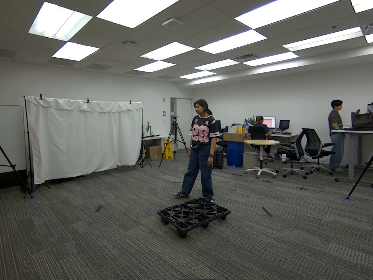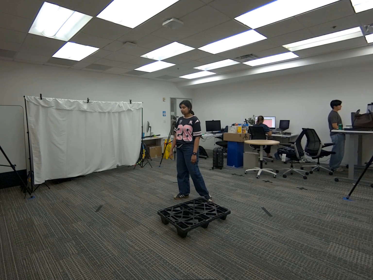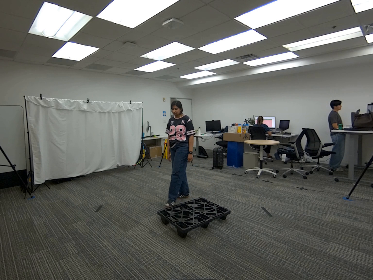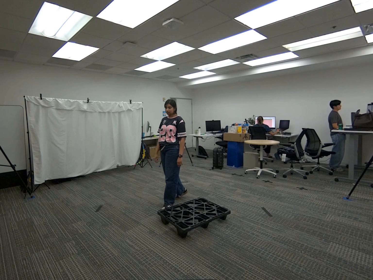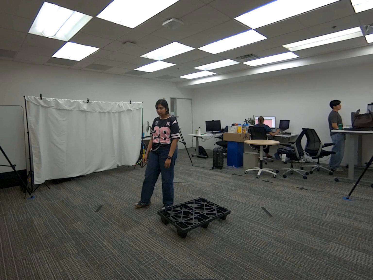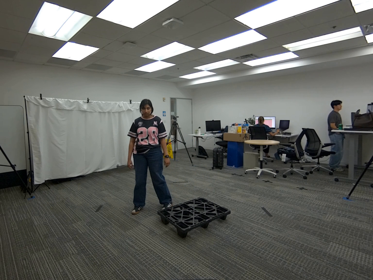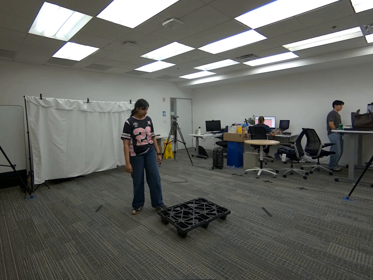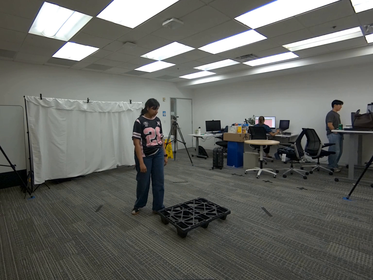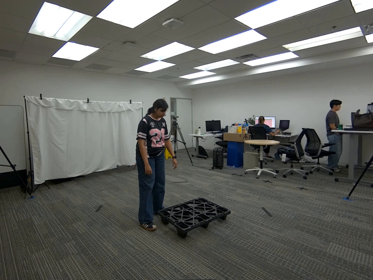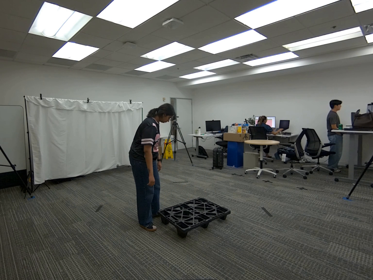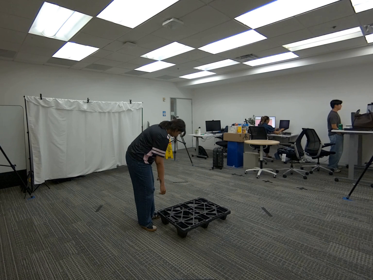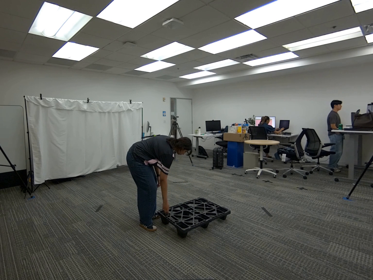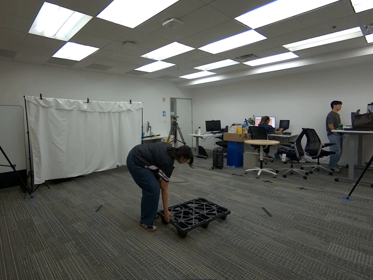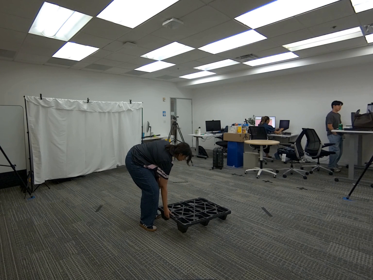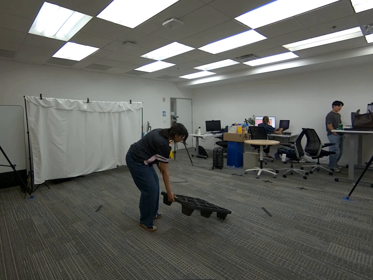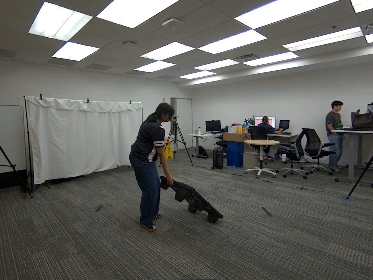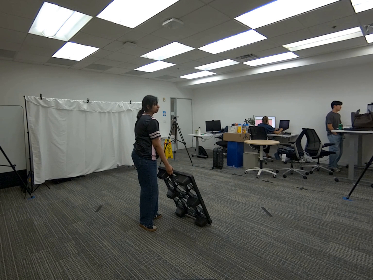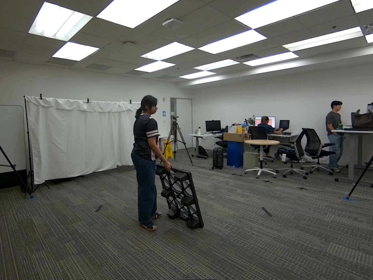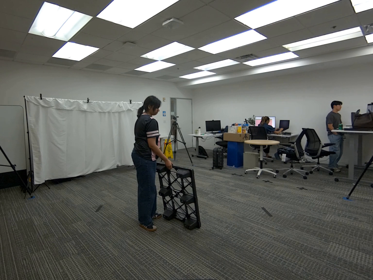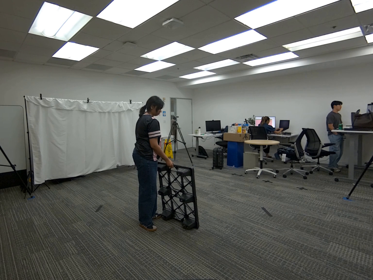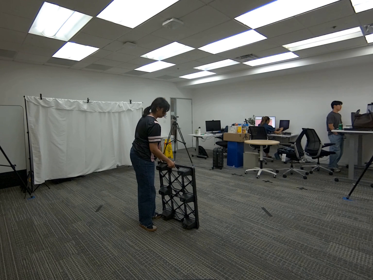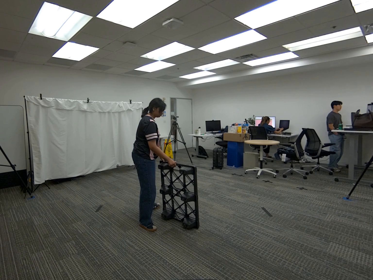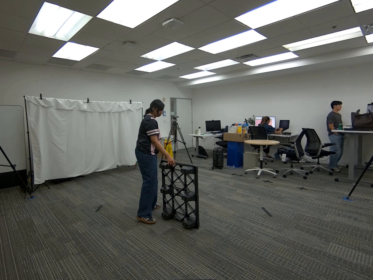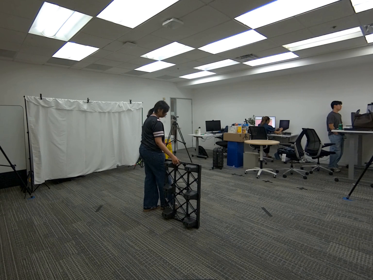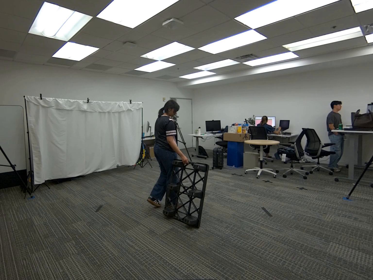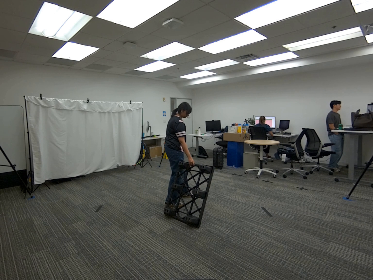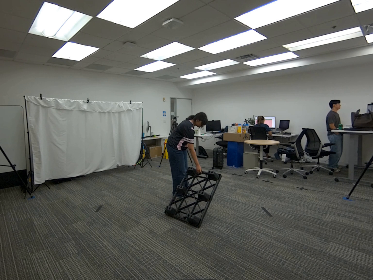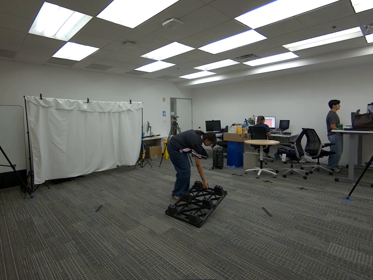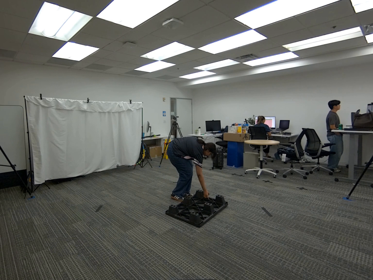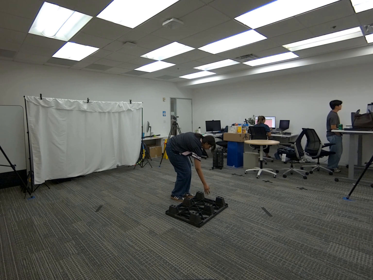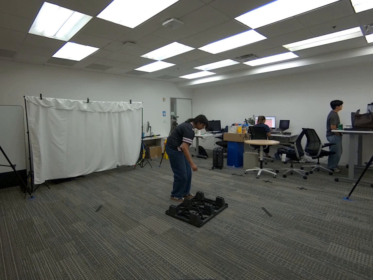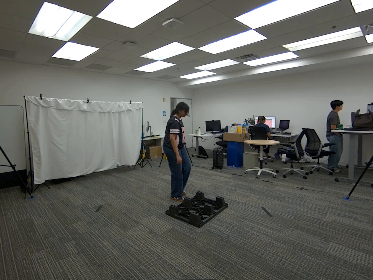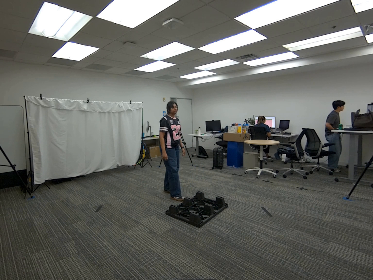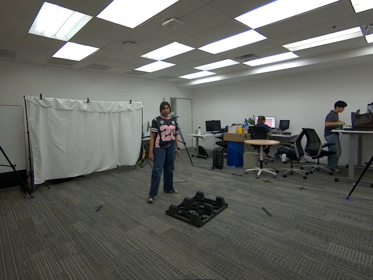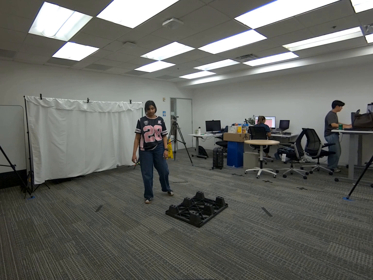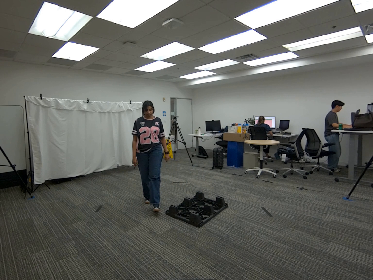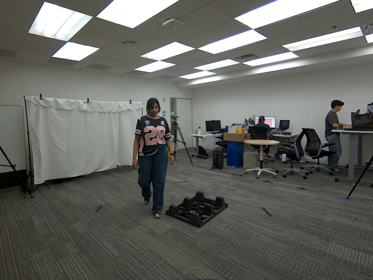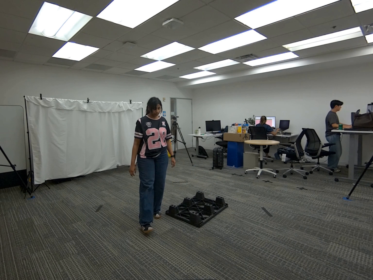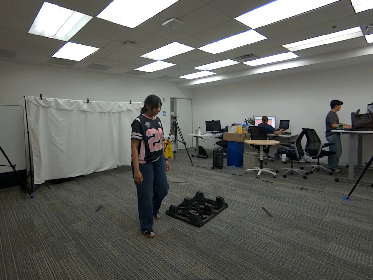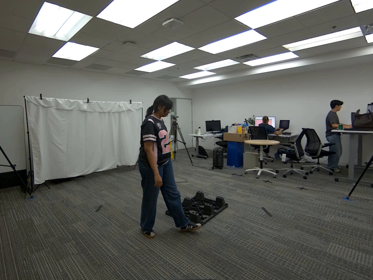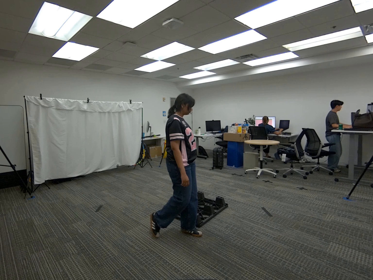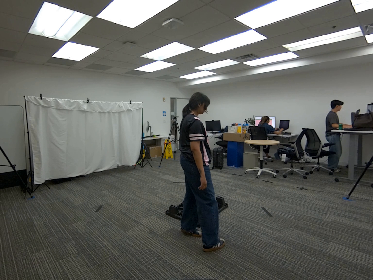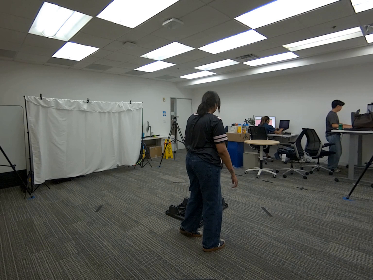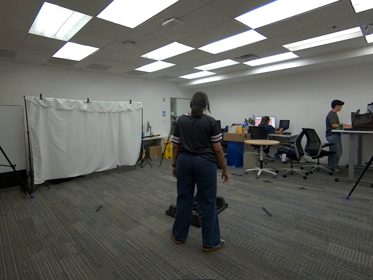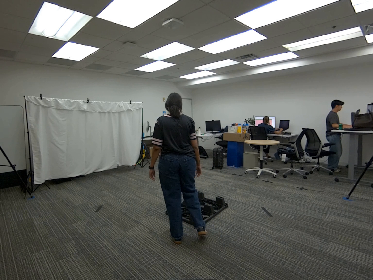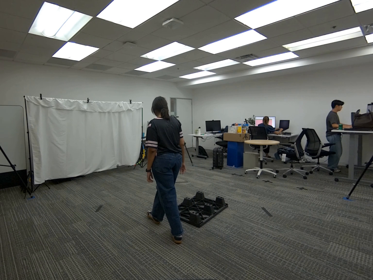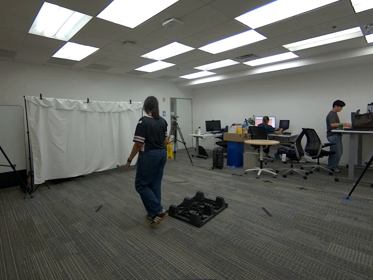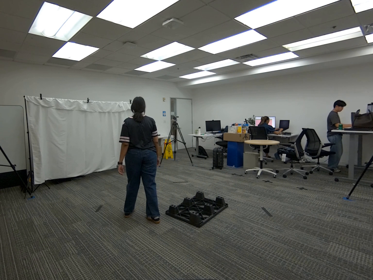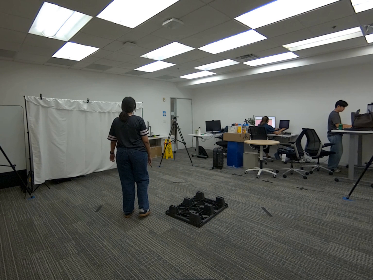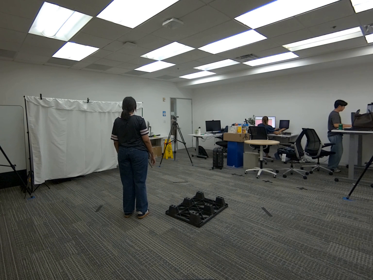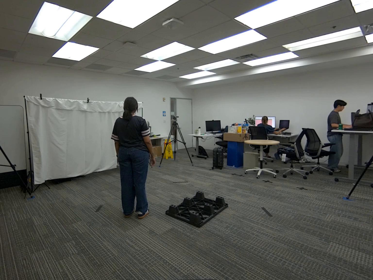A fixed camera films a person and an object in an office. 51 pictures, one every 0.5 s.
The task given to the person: Walk over to the platform on the ground and turn the platform over and rotate the platform 180° while the platform remains on the floor.
